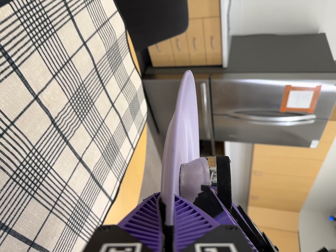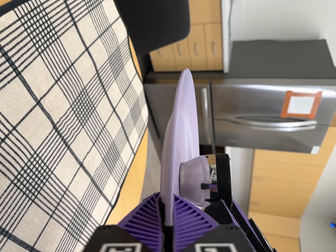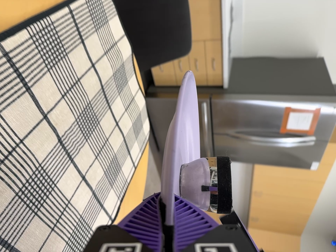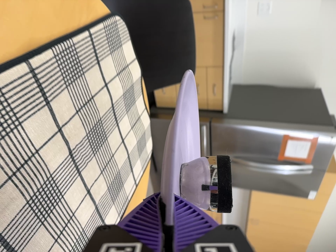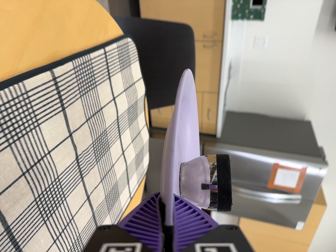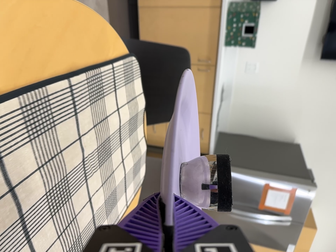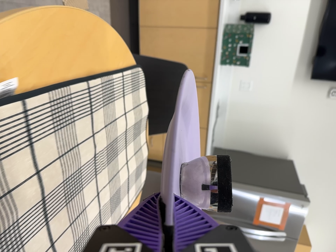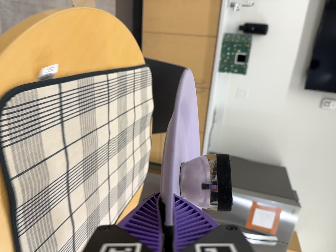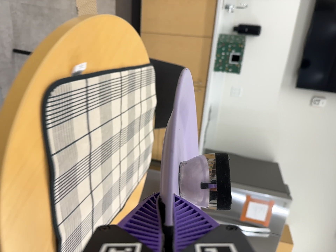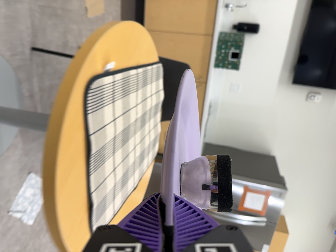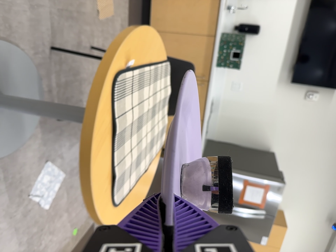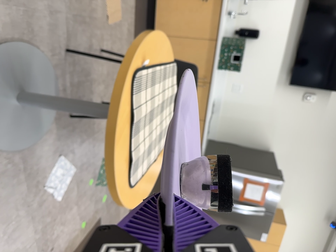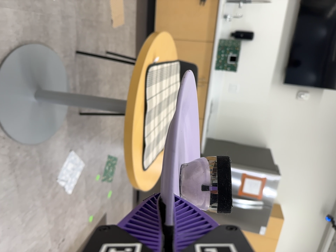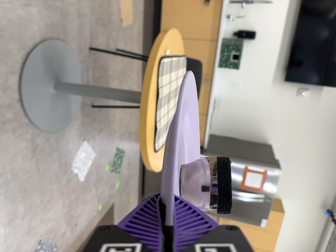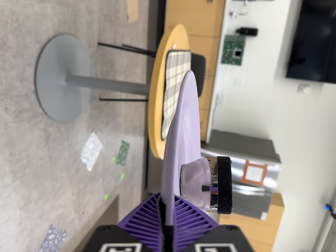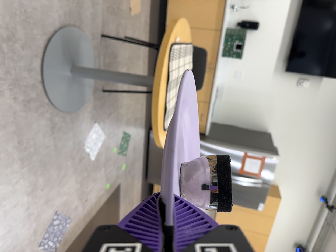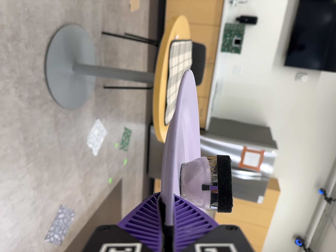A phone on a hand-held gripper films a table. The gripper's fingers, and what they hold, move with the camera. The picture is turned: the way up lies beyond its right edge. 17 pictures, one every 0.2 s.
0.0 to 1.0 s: The camera travels backward and to its left, about 14 cm, so what stands in front gets smaller. Its aim tips toward the top of its view by about 20 degrees, and the scene shifts downward. It rolls about its line of sight by about 10 degrees, and the scene rotates clockwise.
1.0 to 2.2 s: The camera travels backward, about 60 cm, so what stands in front gets smaller.
2.2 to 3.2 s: The camera travels backward and toward the bottom of its view, about 50 cm, so what stands in front gets smaller.
The film runs backward here.
